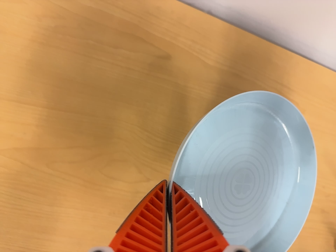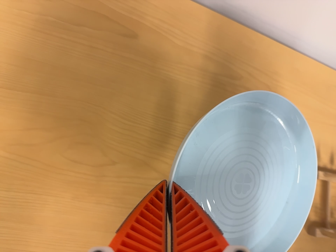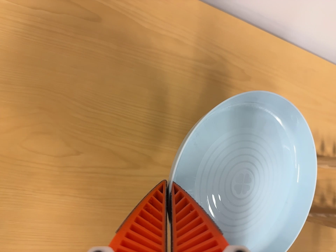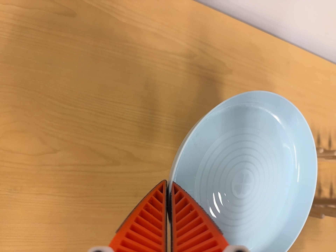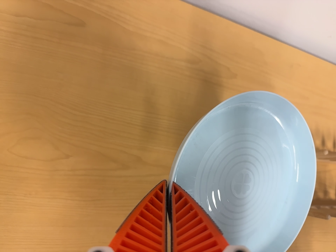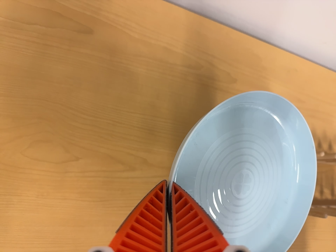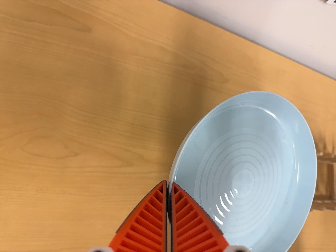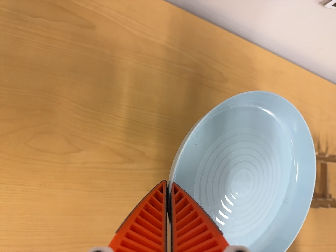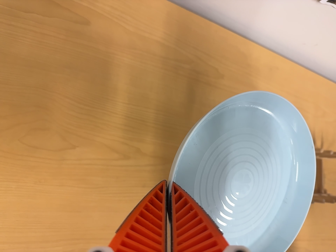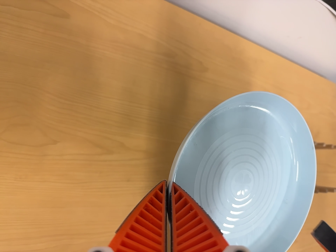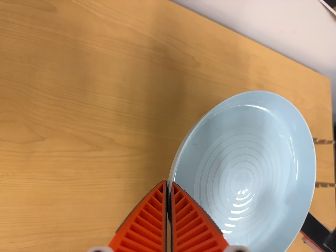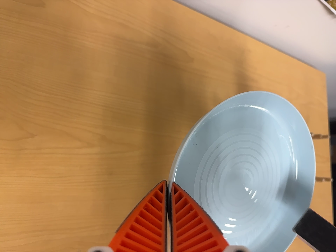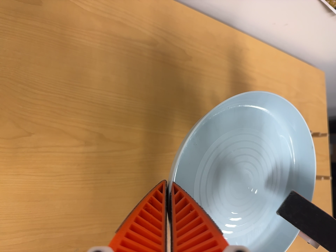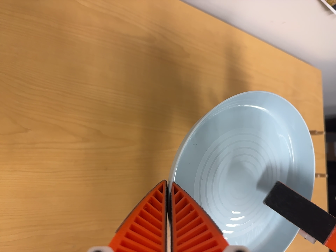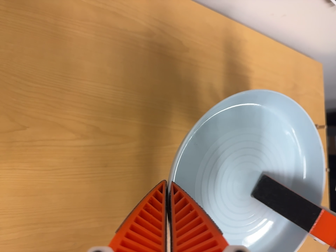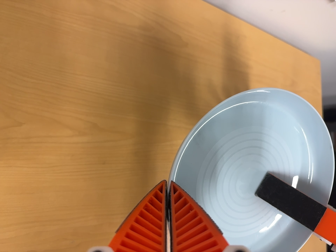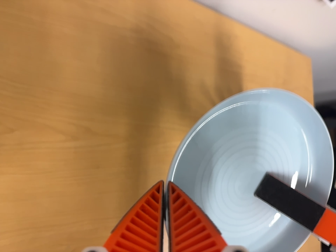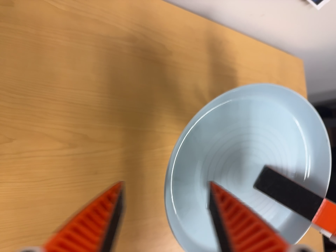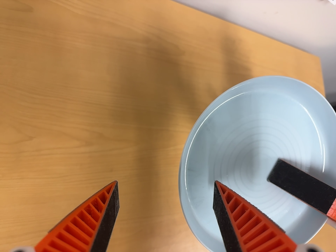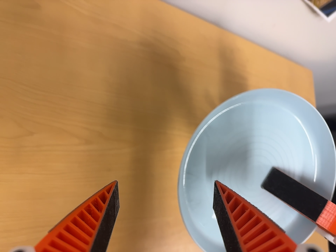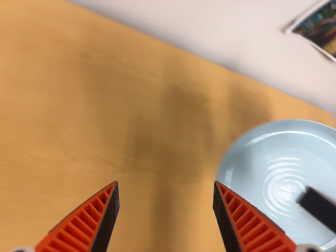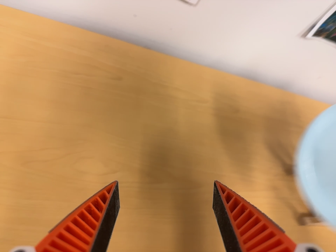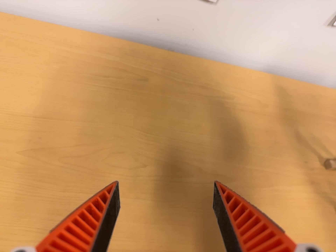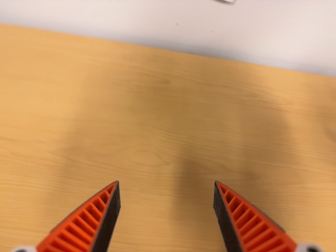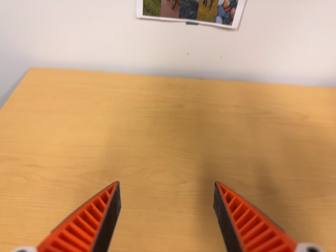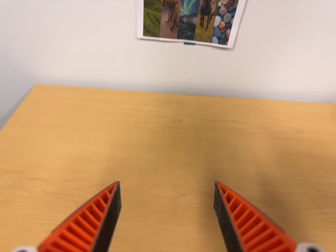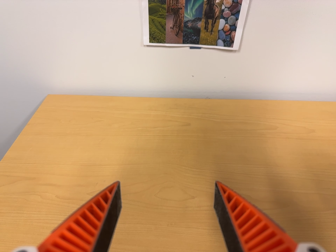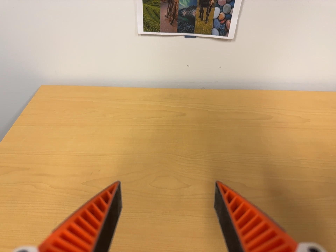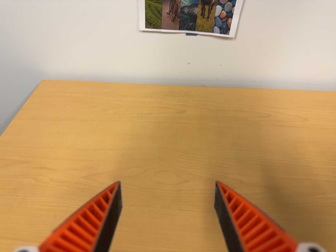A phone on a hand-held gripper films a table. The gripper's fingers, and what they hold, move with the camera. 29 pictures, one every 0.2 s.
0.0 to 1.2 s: The camera travels to its right, about 6 cm, so close, fixed things drift to the left.
1.2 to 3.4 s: The camera shifts only a little, or ends up much as it began.
3.4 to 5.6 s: The scene slides to the right, as the camera pans about 35 degrees to its left. It travels toward the bottom of its view and backward, about 22 cm. Its aim tips toward the top of its view by about 40 degrees. It rolls about its line of sight by about 10 degrees, and the scene rotates counterclockwise.
The film runs forward here.
